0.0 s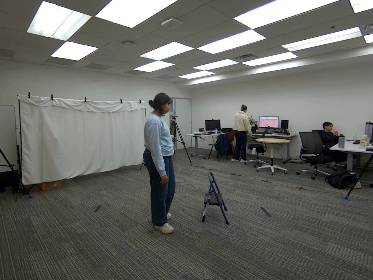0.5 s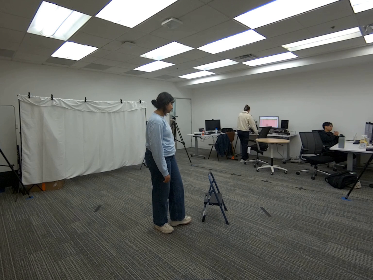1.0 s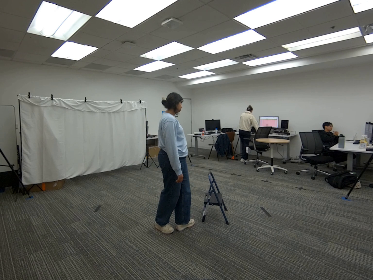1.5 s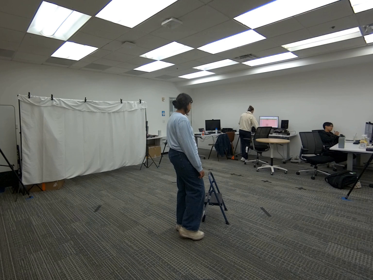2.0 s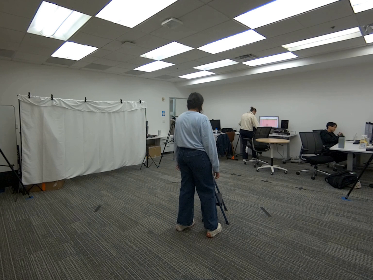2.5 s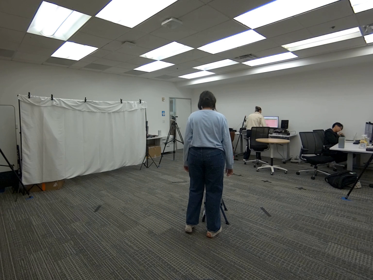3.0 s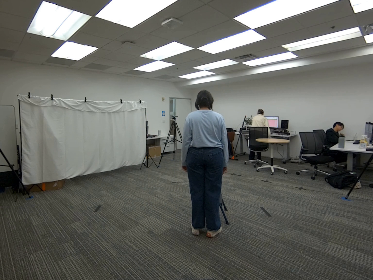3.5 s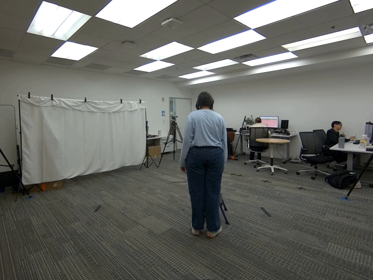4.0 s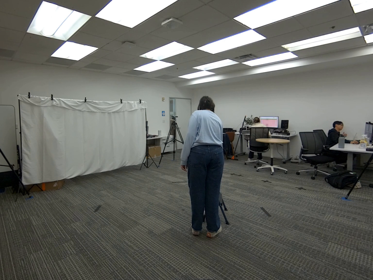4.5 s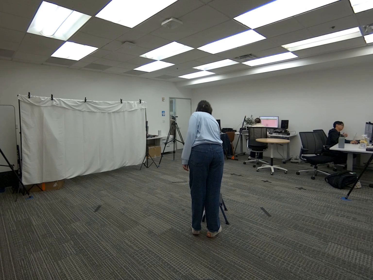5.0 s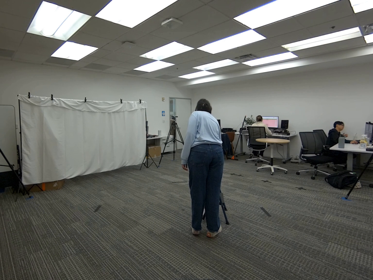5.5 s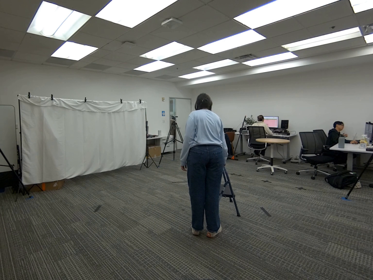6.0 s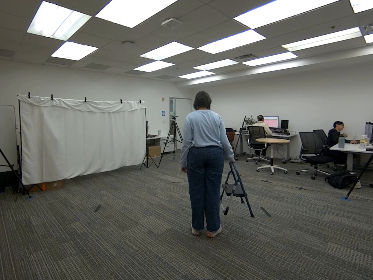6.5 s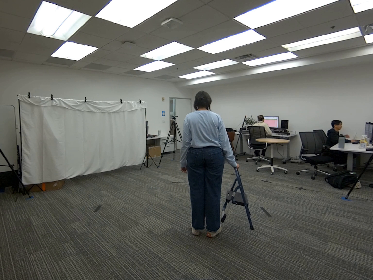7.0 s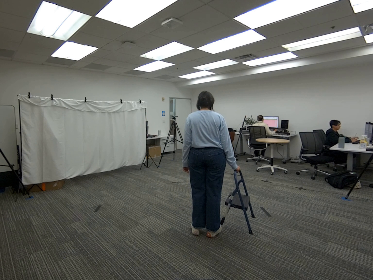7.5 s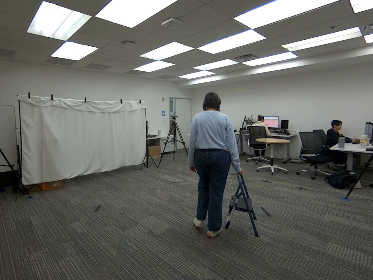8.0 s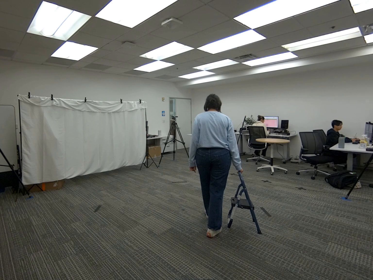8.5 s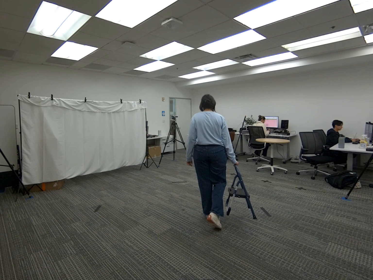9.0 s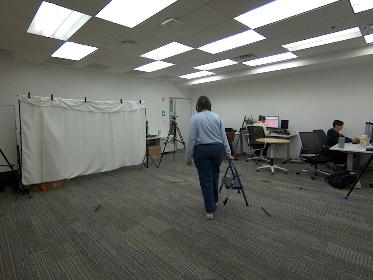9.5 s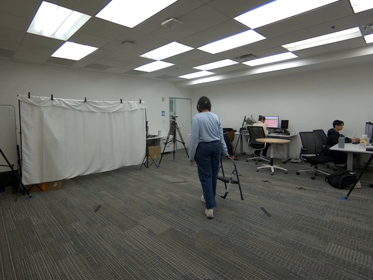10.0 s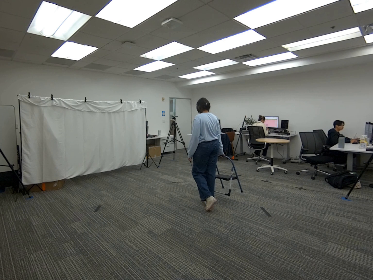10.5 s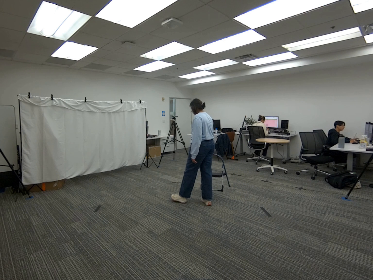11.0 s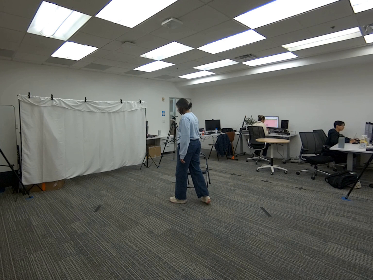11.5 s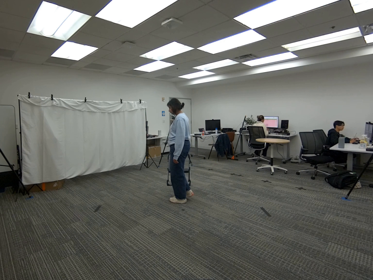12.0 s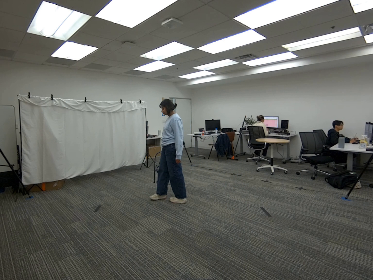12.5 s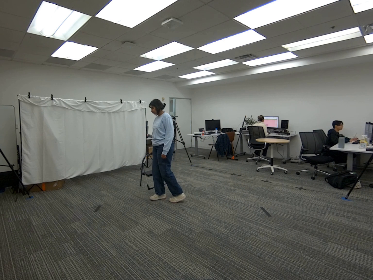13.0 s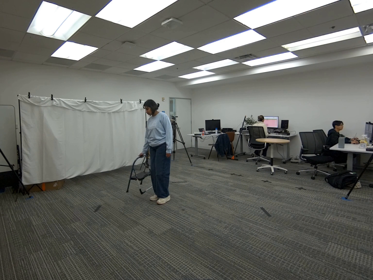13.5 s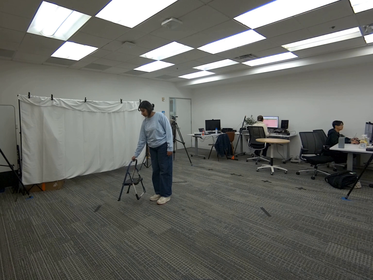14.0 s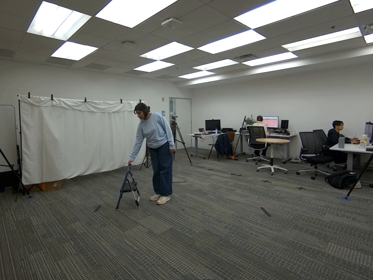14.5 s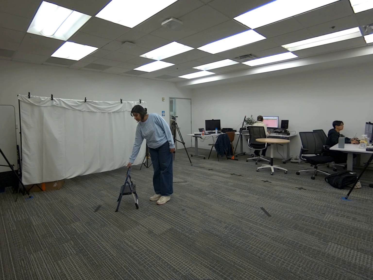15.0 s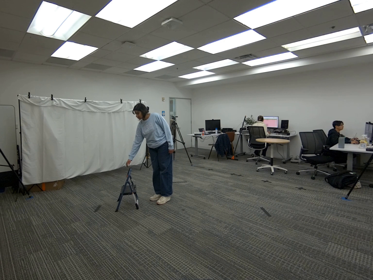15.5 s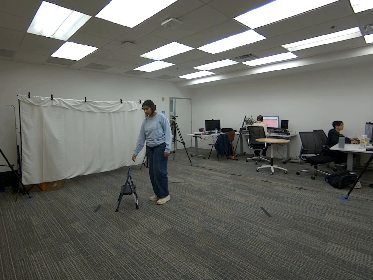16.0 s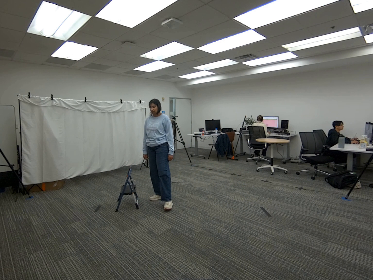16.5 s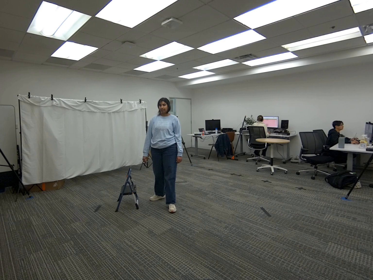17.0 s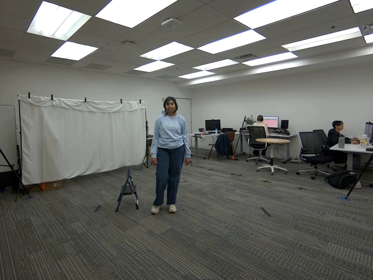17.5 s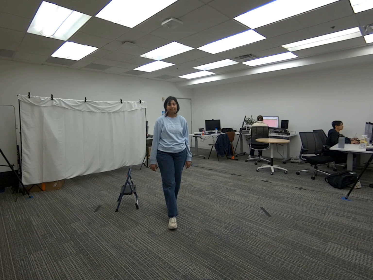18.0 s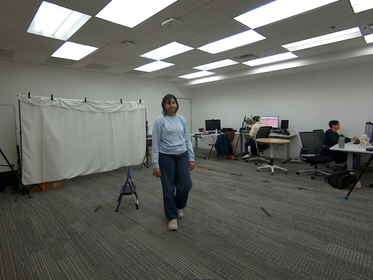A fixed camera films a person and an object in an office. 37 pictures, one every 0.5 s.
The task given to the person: Walk over to the step ladder and pick up the step ladder and move the step ladder to a different location.
